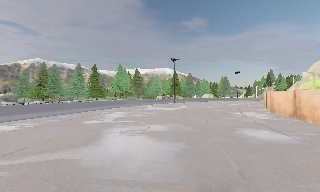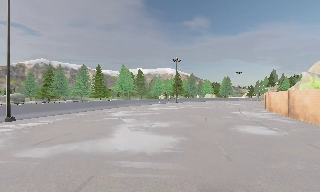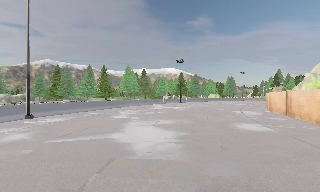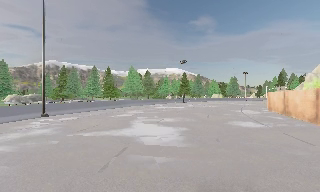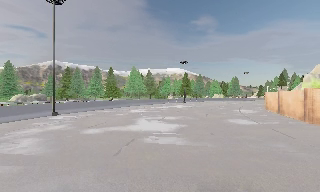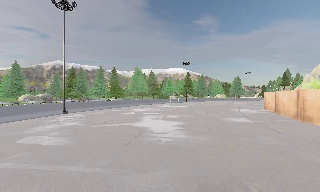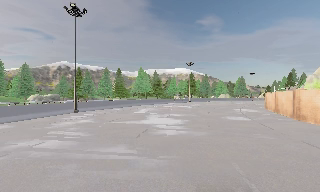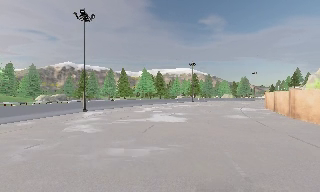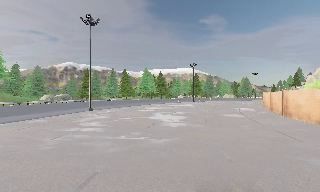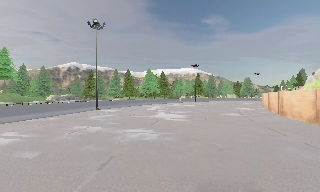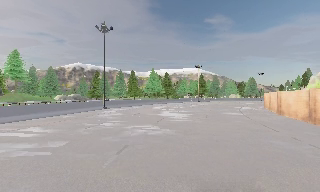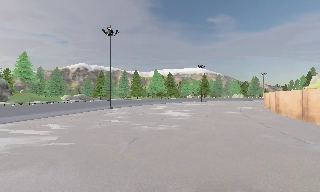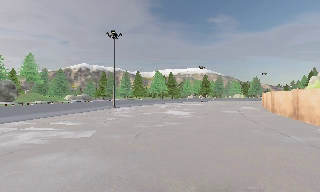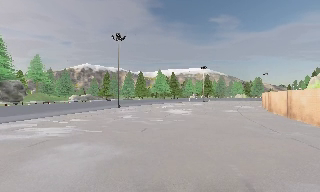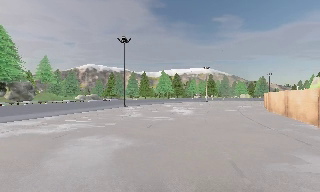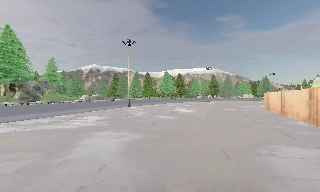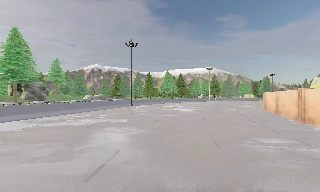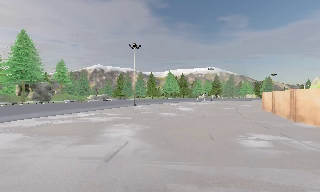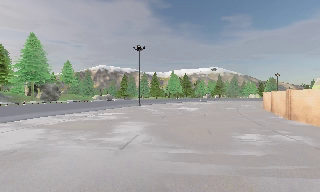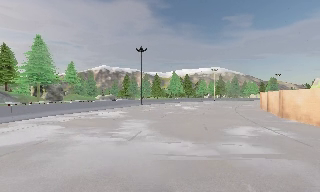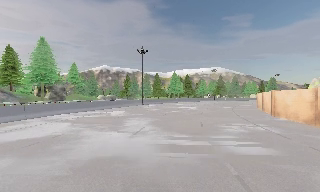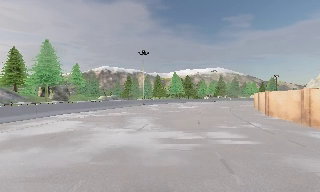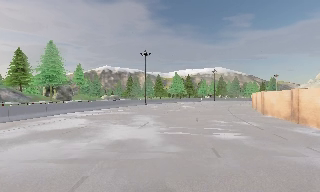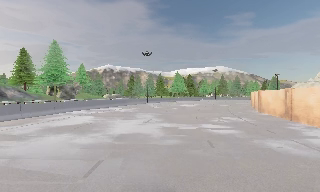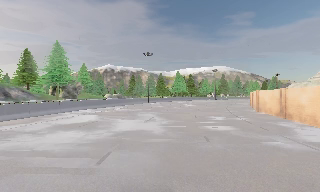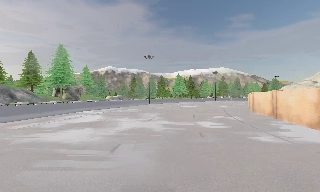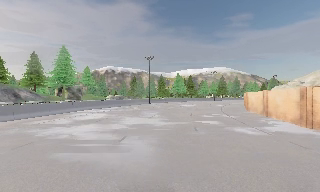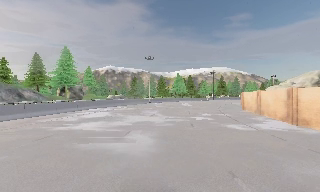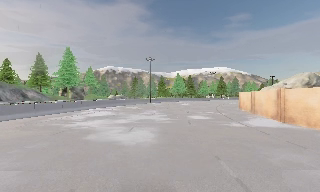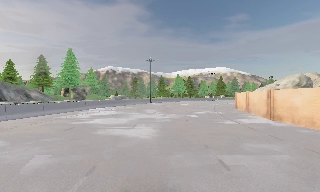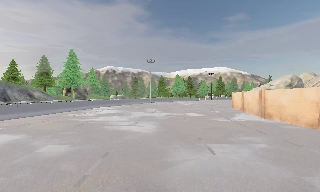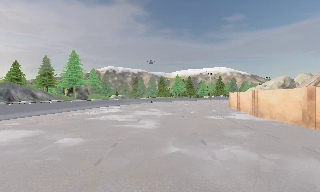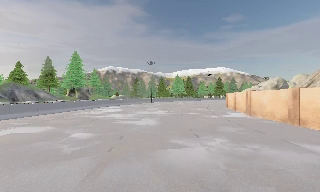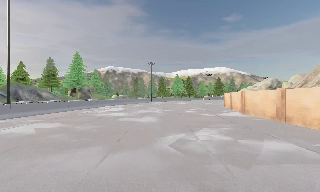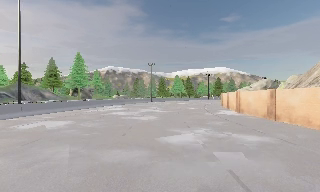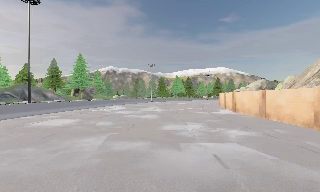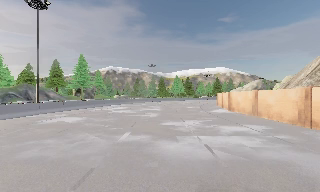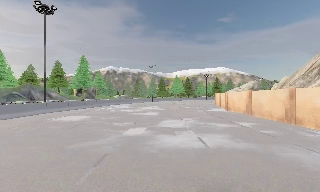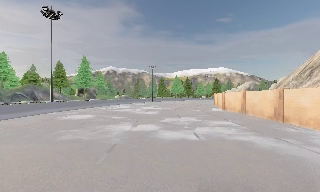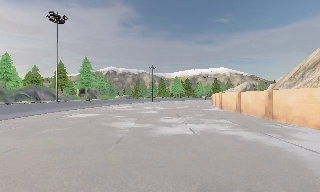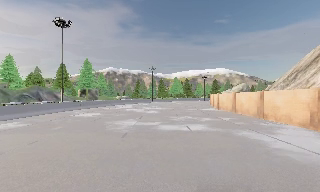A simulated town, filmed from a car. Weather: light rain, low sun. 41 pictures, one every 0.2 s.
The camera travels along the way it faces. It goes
backward.
0.0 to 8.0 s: The camera swings to its left by about 20 degrees, and the scene slides to the right. It travels backward, about 40 m, so what stands in front gets smaller.
The film runs backward here.
